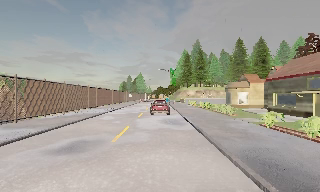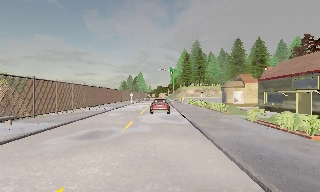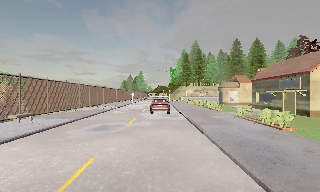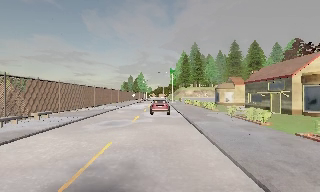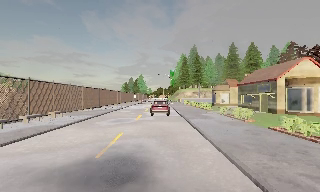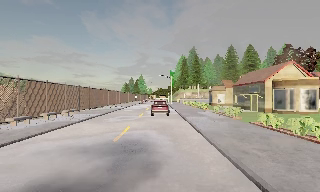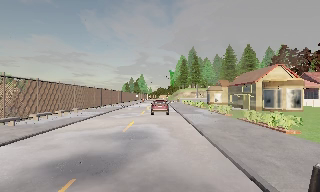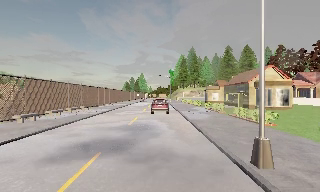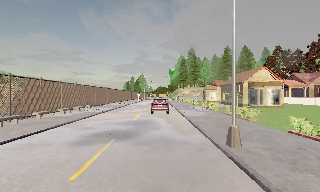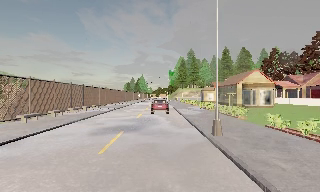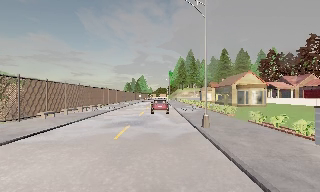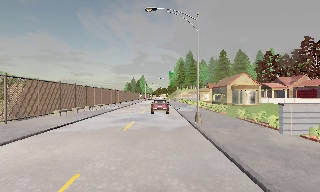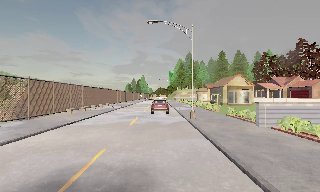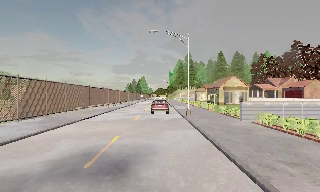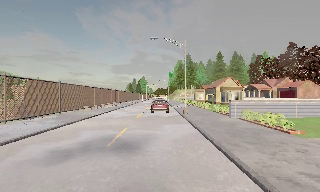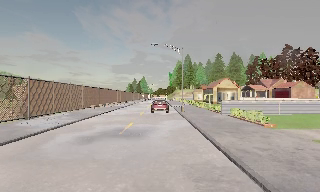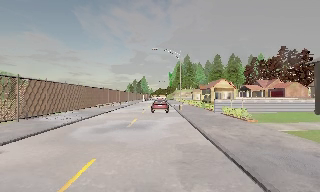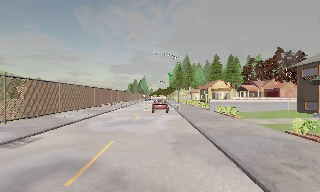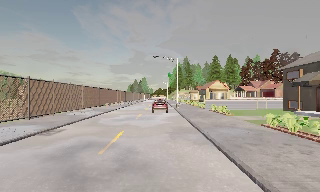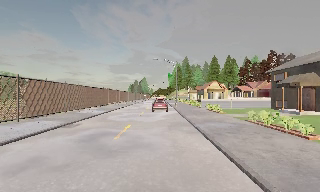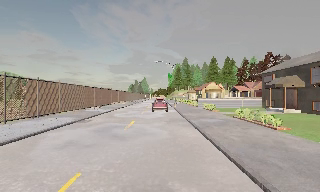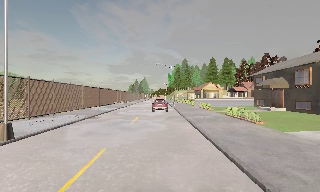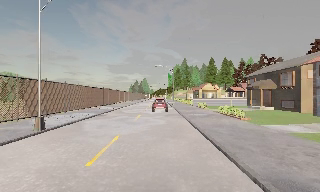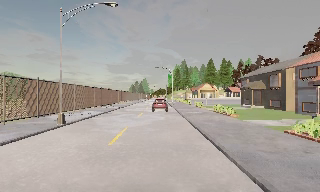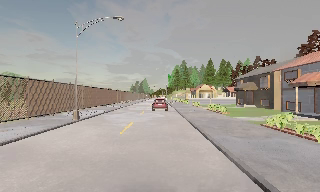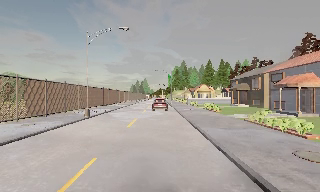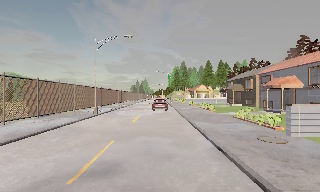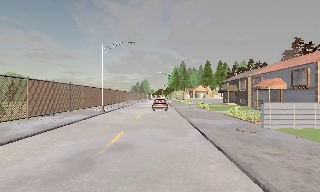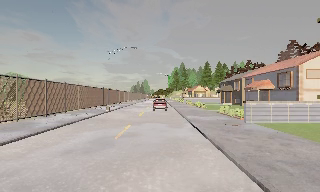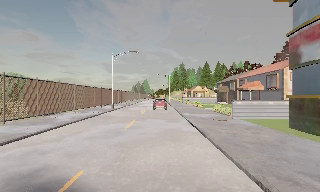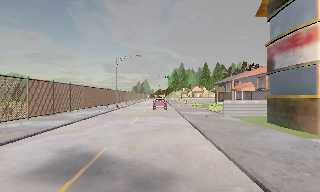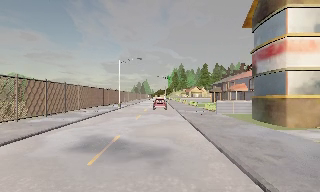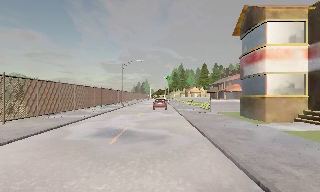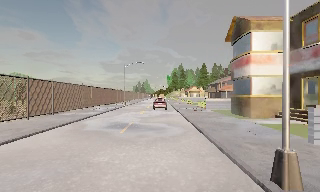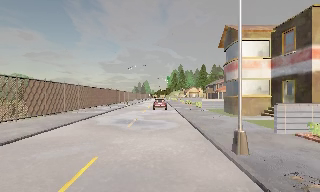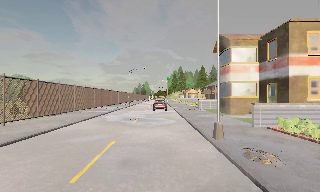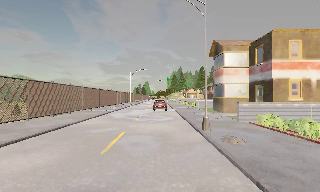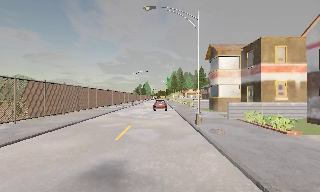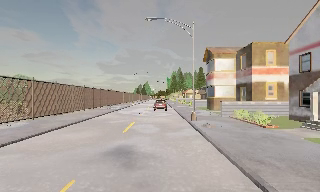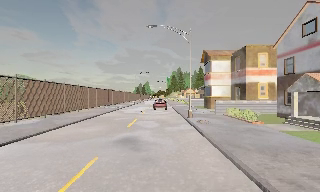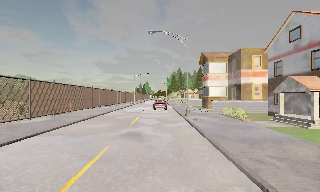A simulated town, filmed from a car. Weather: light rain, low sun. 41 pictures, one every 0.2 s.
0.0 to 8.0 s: The camera travels backward, about 70 m, so what stands in front gets smaller.
The film runs backward here.
